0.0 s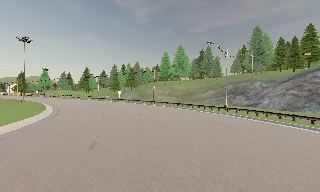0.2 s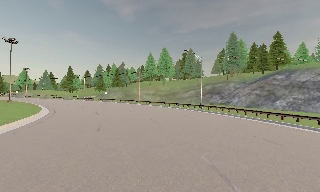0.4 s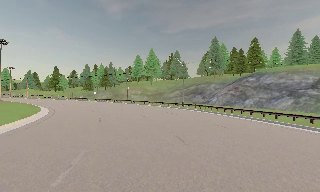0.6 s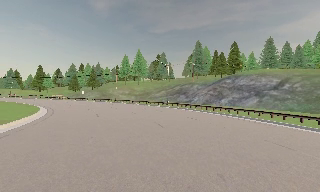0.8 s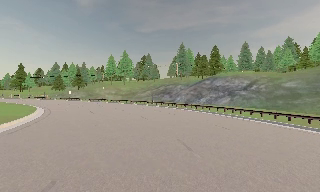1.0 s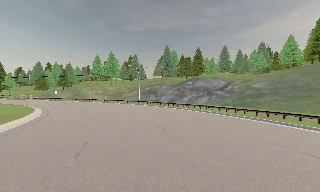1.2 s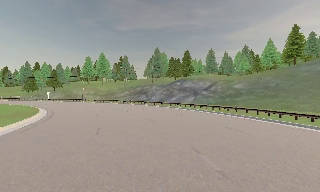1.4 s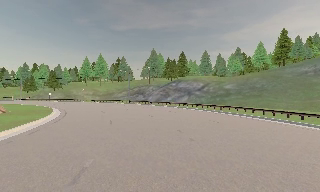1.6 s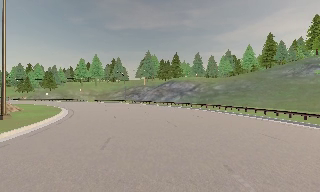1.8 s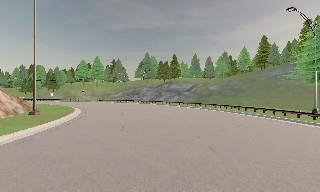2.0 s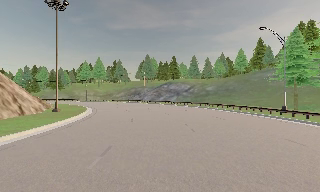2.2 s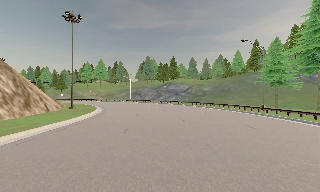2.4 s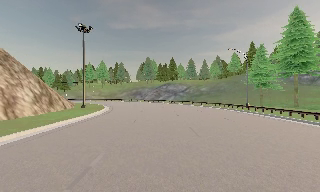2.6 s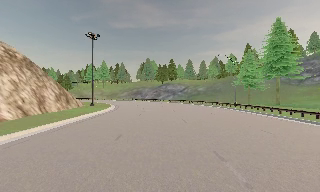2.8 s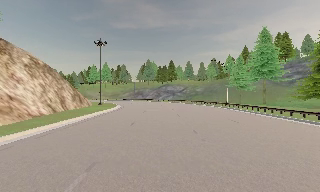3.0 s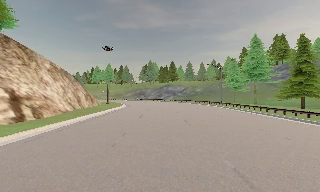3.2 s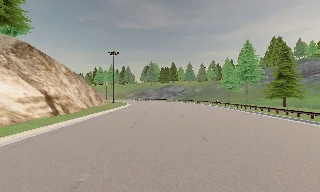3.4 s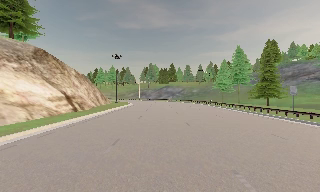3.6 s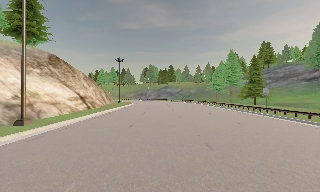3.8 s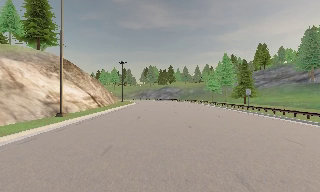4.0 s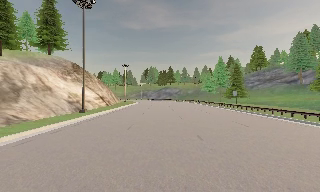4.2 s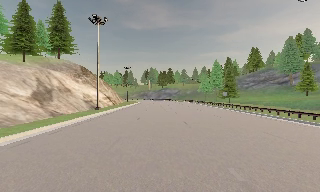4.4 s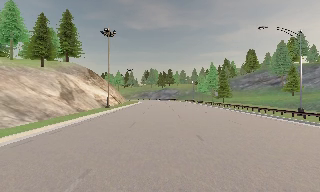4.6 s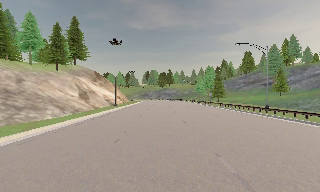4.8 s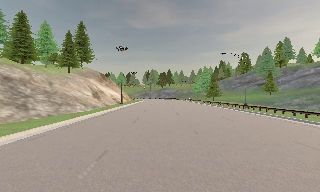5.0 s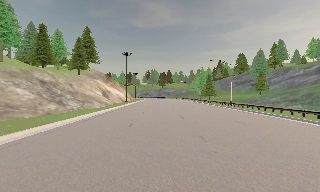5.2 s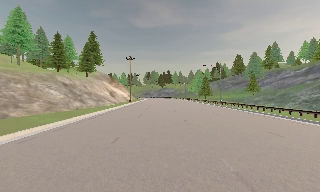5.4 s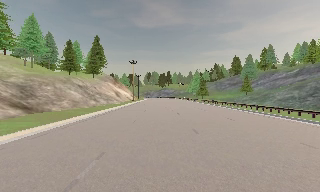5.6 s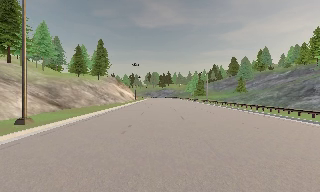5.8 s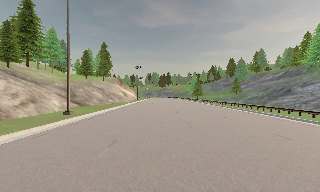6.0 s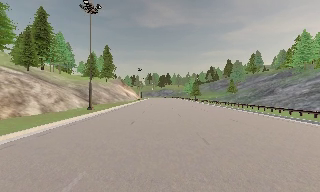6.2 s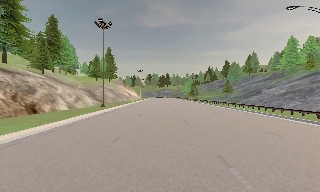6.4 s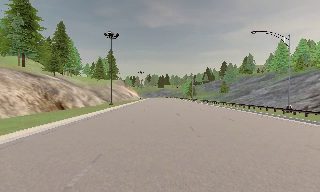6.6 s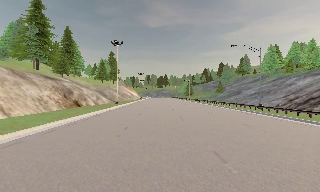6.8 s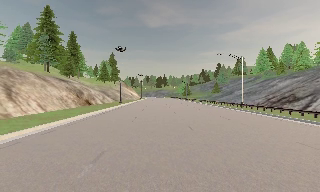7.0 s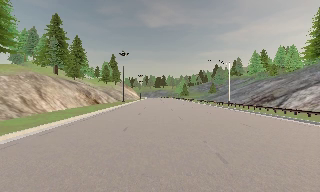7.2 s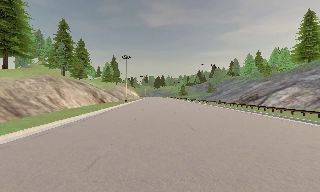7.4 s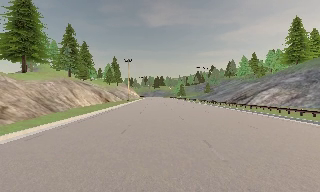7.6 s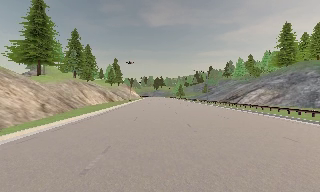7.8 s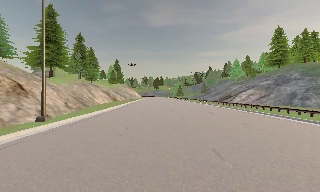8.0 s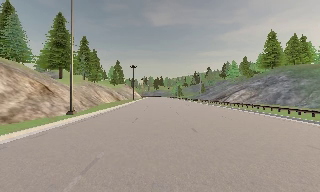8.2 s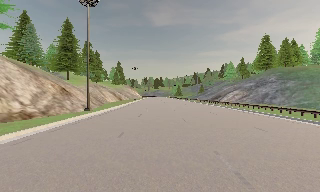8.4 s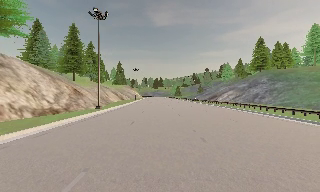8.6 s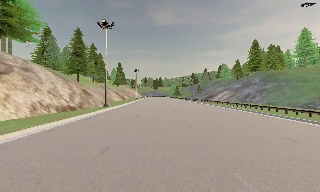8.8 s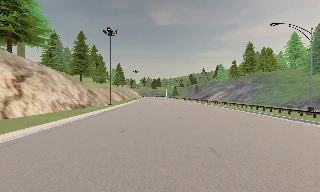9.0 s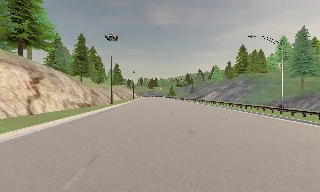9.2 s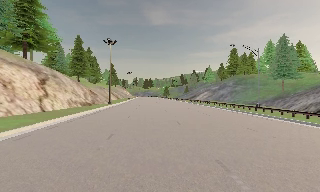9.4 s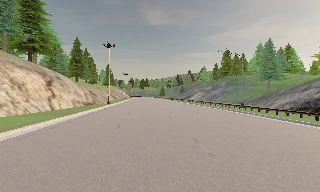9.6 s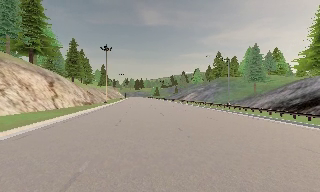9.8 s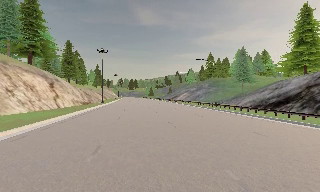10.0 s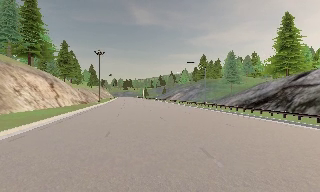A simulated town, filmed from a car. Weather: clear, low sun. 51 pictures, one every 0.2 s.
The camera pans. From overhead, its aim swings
clockwise.
The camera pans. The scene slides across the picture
to the left.
0.0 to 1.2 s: The camera pans to its right, which is clockwise from overhead, by about 30 degrees. It travels backward, about 17 m, so what stands in front gets smaller.
1.2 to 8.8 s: The camera travels backward, about 140 m, so what stands in front gets smaller.
8.8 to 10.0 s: The camera swings to its right by about 10 degrees, and the scene slides to the left. It travels backward, about 14 m, so what stands in front gets smaller.
The film runs backward here.
